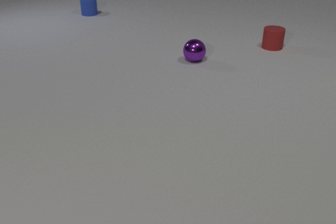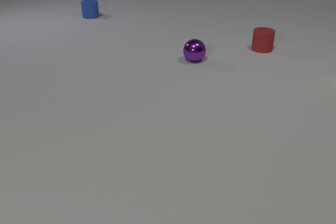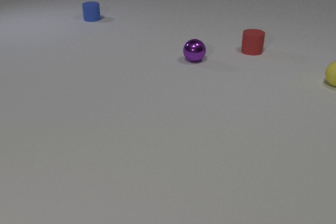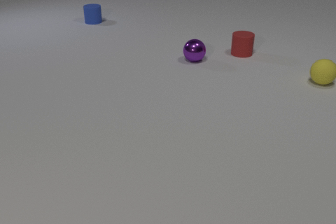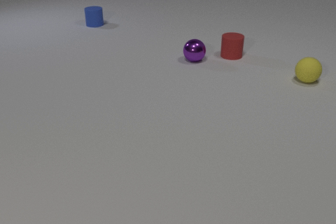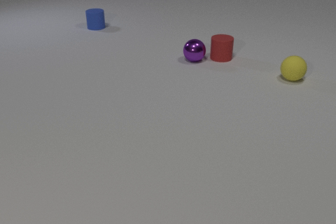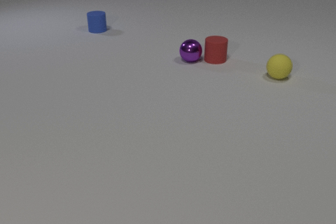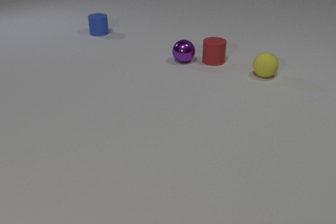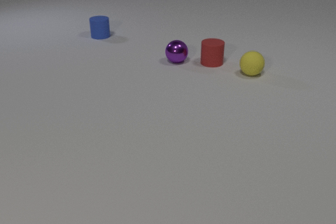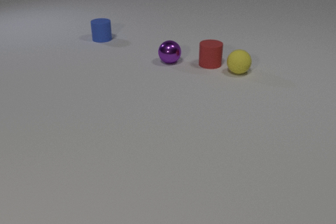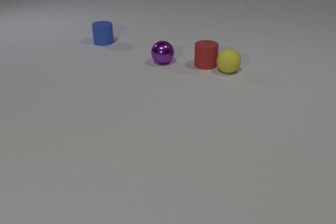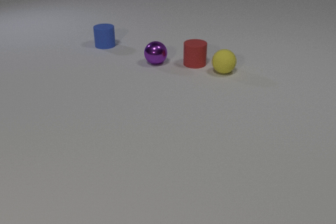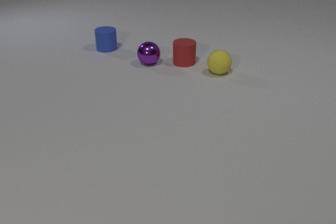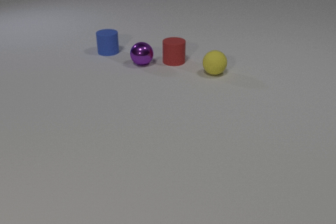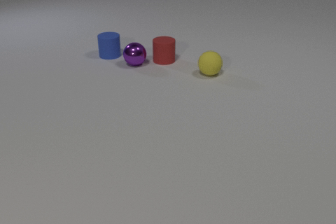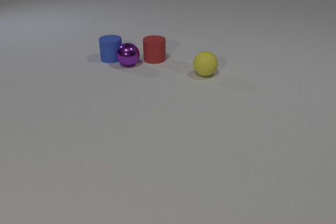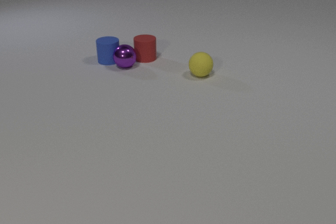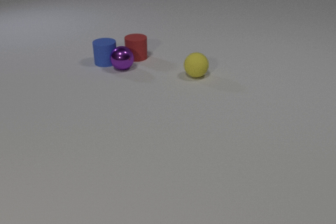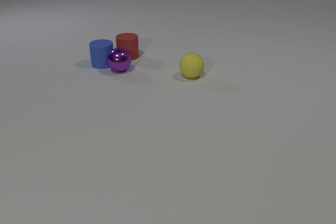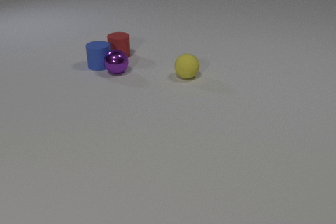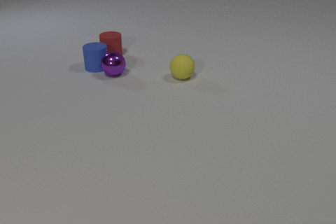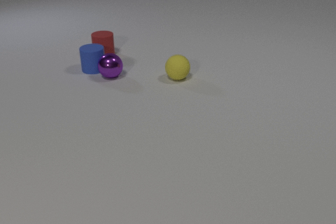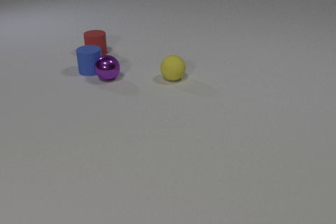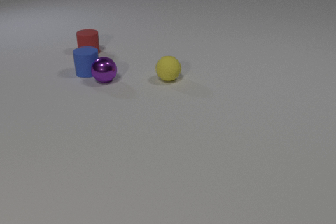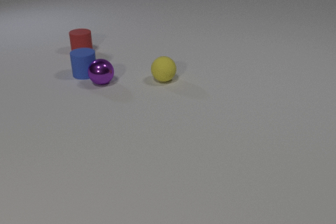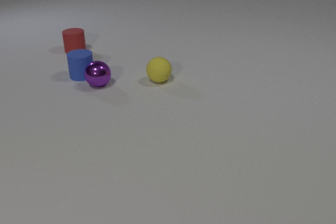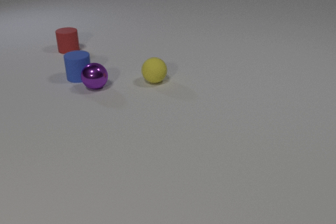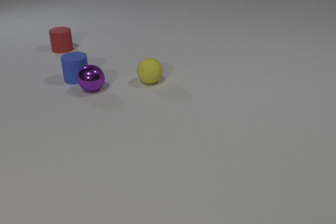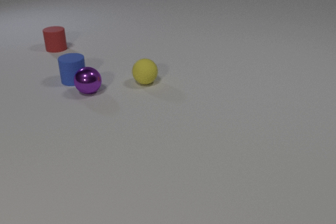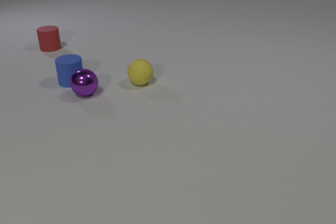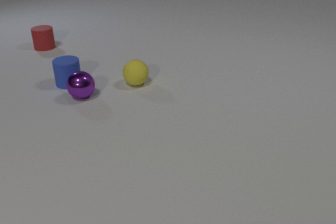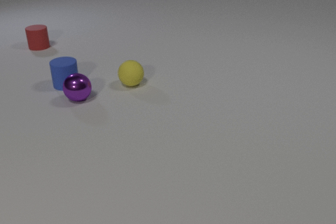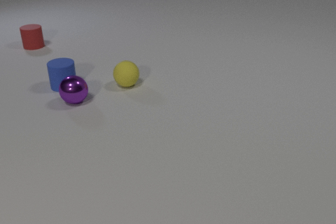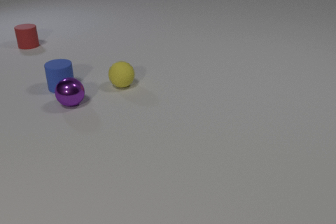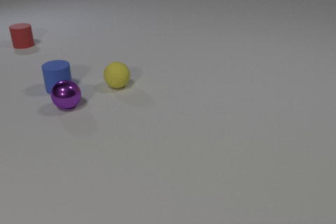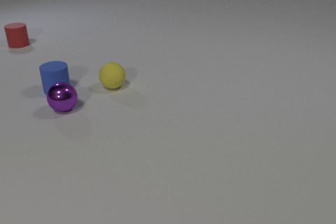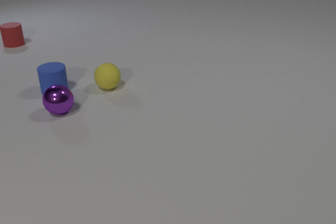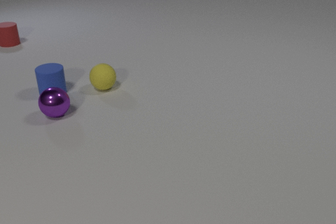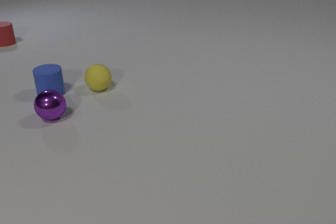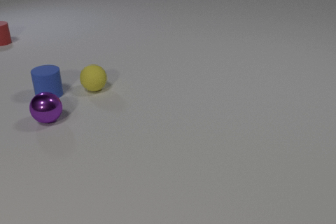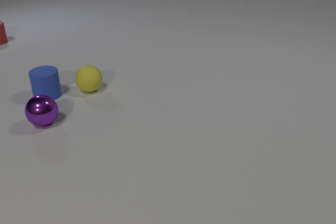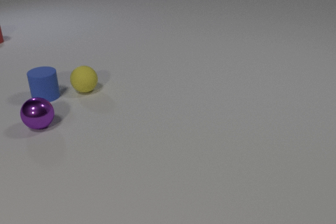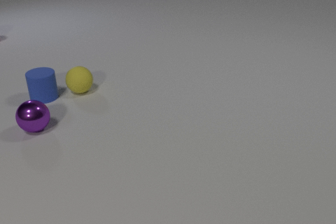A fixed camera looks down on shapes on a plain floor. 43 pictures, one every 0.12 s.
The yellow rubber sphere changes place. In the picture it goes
to the left.
The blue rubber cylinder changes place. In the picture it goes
toward the camera.
0.00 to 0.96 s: The red rubber cylinder slides to the left and toward the camera. The purple metal sphere rolls to the left. The blue rubber cylinder slides toward the camera. The yellow rubber sphere comes in at the right edge, rolls to the left. The red rubber cylinder and the purple metal sphere collide.
0.96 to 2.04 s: The red rubber cylinder slides to the left. The purple metal sphere rolls to the left. The blue rubber cylinder slides toward the camera. The yellow rubber sphere rolls to the left. The red rubber cylinder and the yellow rubber sphere collide. The purple metal sphere and the blue rubber cylinder collide.
2.04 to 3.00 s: The red rubber cylinder slides to the left and away from the camera. The purple metal sphere rolls toward the camera and to the left. The blue rubber cylinder slides toward the camera and to the left. The yellow rubber sphere rolls to the left.
3.00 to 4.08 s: The red rubber cylinder slides to the left and away from the camera. The purple metal sphere rolls toward the camera and to the left. The blue rubber cylinder slides toward the camera and to the left. The yellow rubber sphere rolls to the left.
4.08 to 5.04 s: The red rubber cylinder slides to the left and away from the camera. The purple metal sphere rolls toward the camera and to the left. The blue rubber cylinder slides toward the camera and to the left. The yellow rubber sphere rolls to the left.
What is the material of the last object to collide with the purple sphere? rubber.
How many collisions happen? 3.
How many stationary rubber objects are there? 0.
